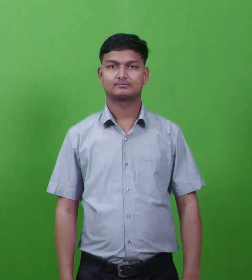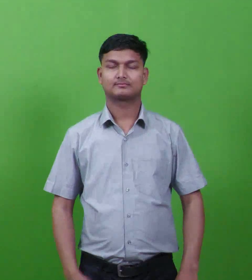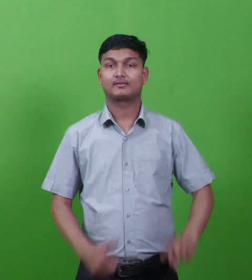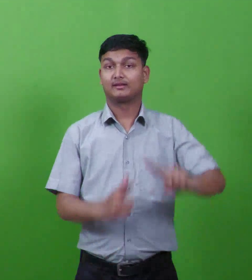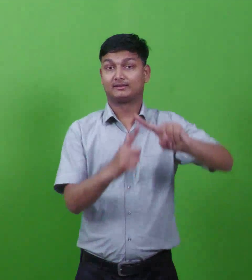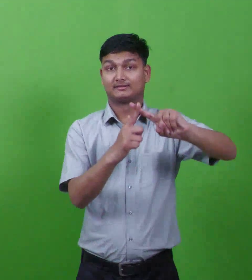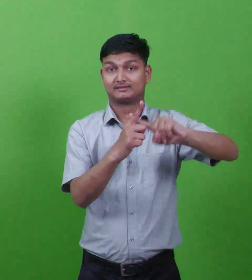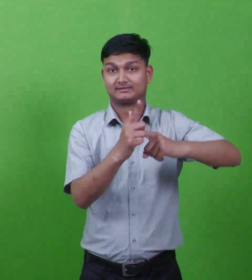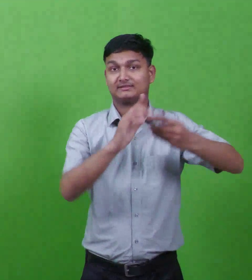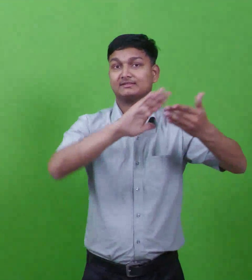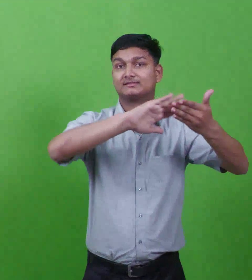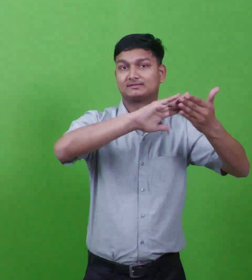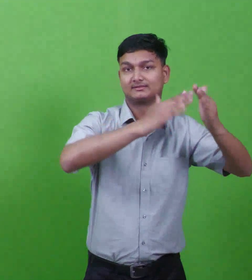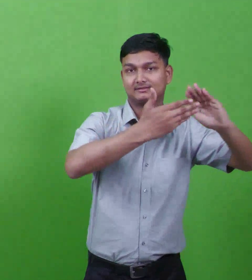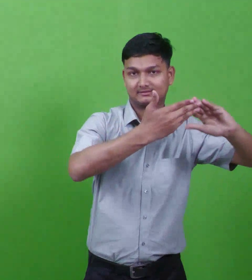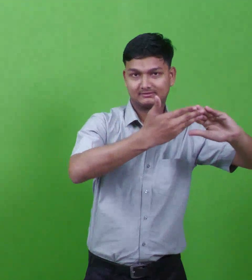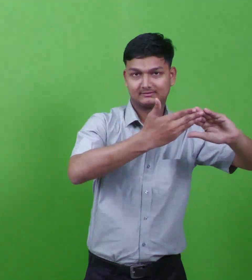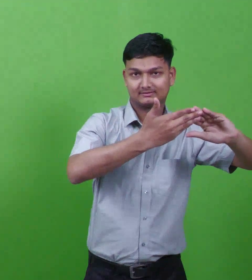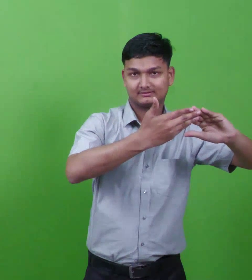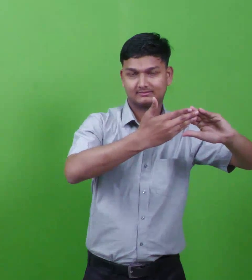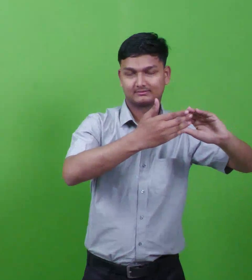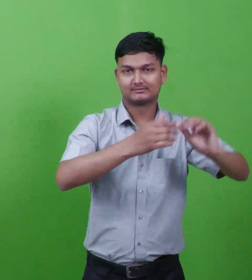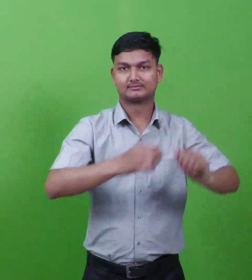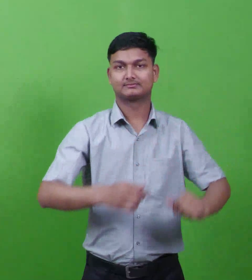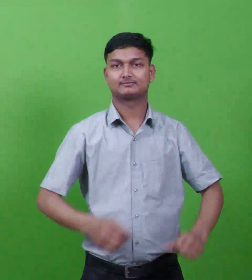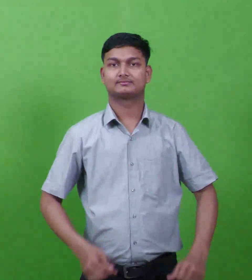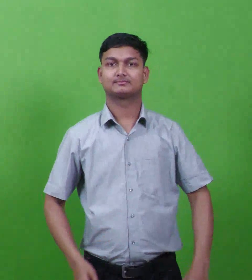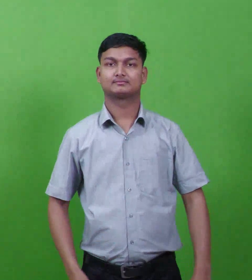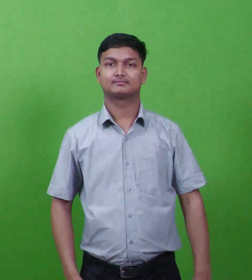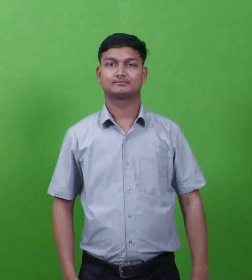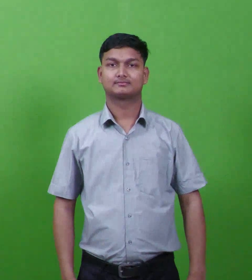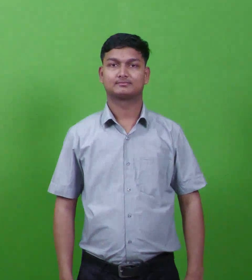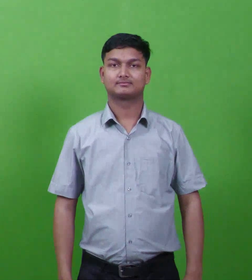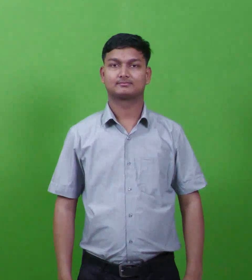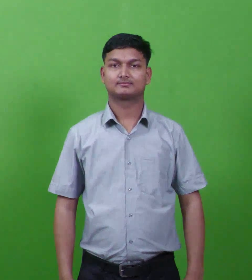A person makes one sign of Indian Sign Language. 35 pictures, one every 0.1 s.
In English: jerusalem
